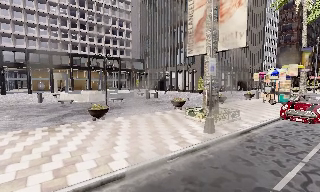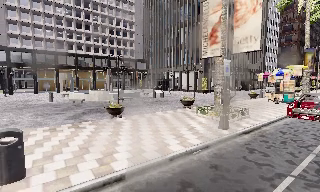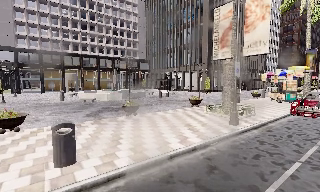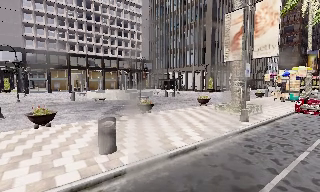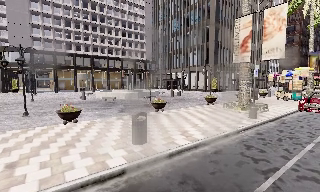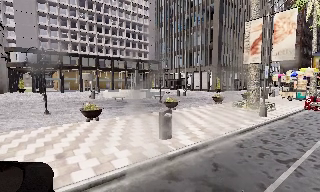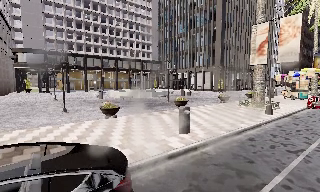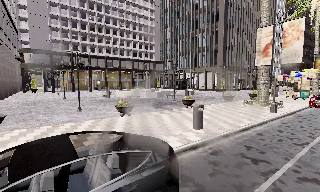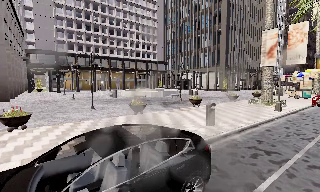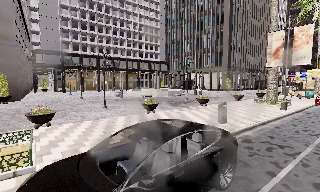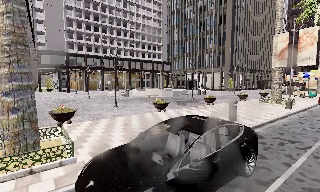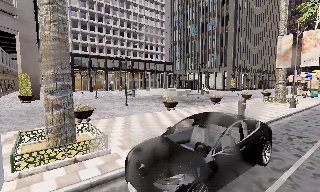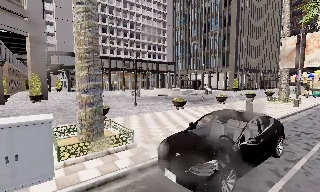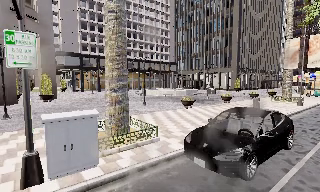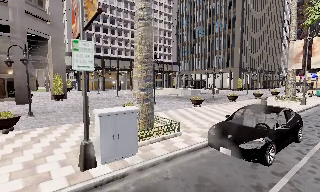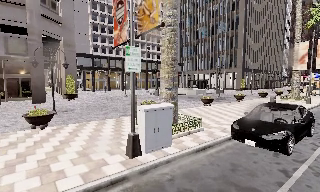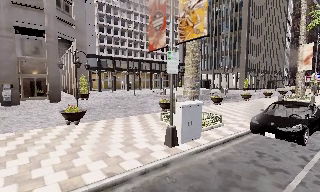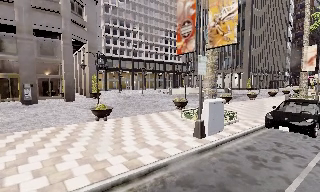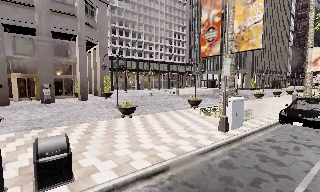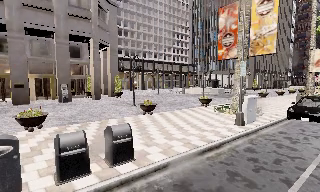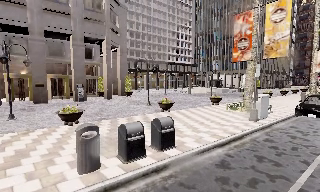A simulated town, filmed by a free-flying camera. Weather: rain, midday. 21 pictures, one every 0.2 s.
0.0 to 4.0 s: The camera travels to its left and backward, about 25 m, so close, fixed things drift to the right.
The film runs forward here.
